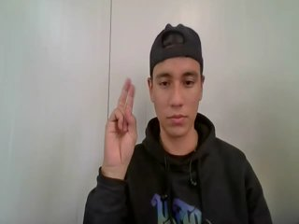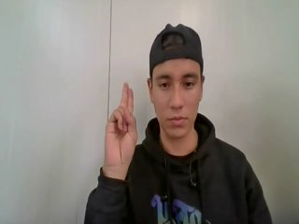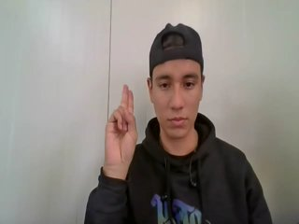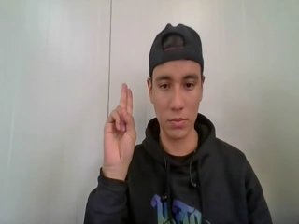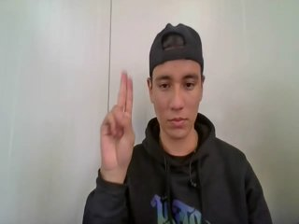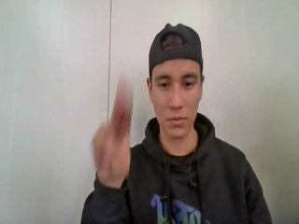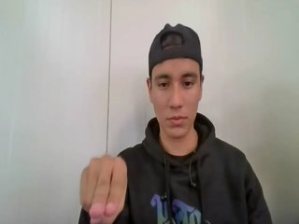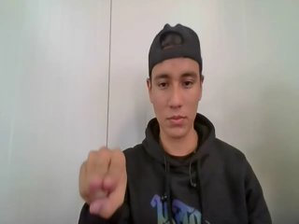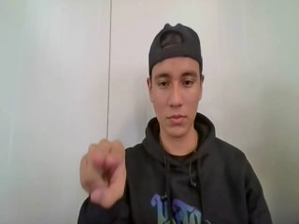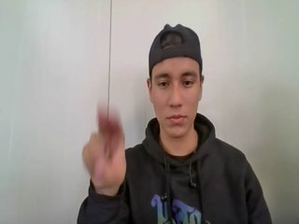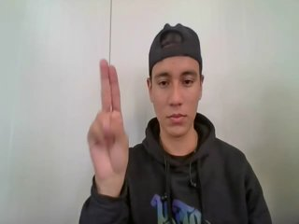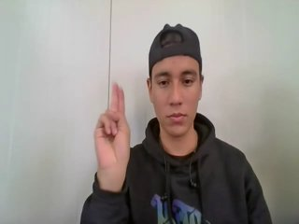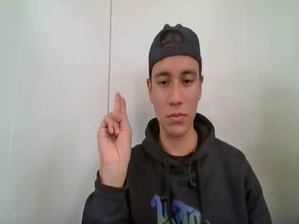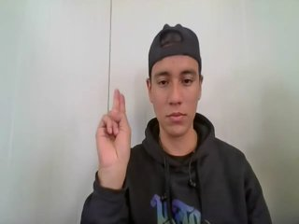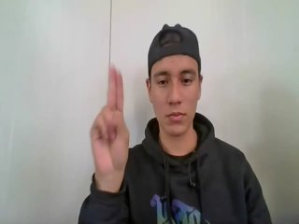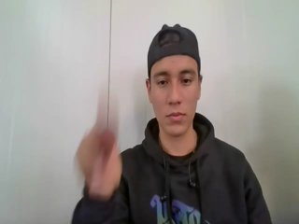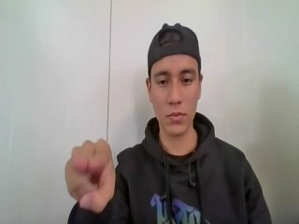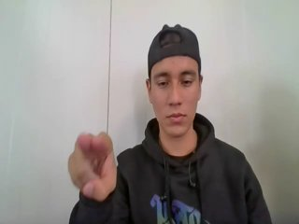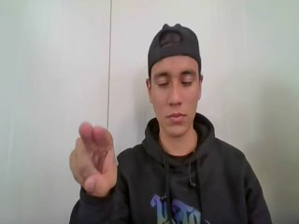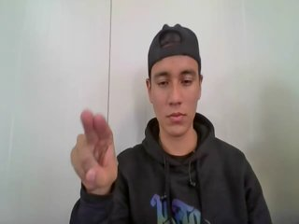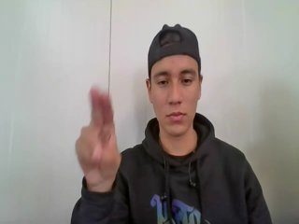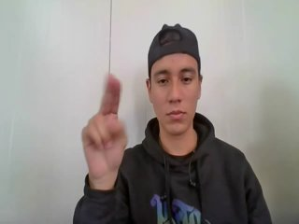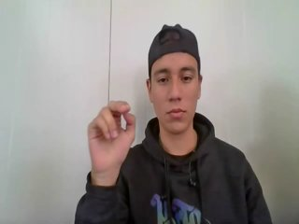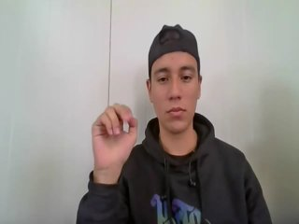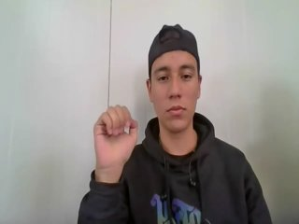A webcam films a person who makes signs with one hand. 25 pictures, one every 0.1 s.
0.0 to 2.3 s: Double click with two fingers.
